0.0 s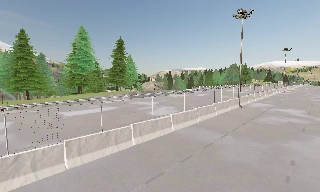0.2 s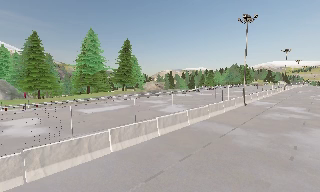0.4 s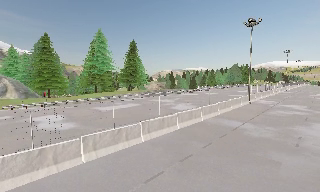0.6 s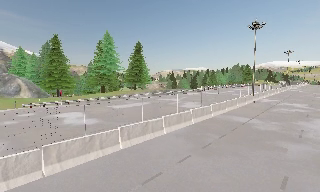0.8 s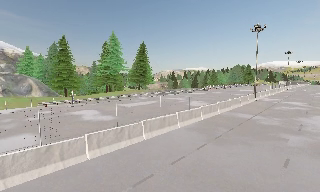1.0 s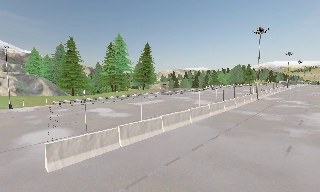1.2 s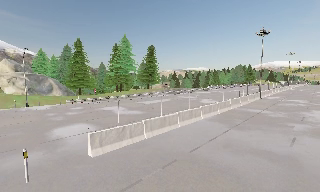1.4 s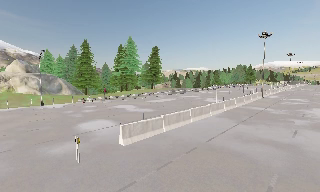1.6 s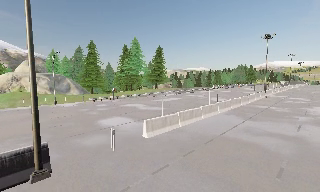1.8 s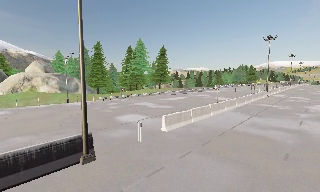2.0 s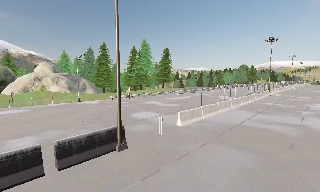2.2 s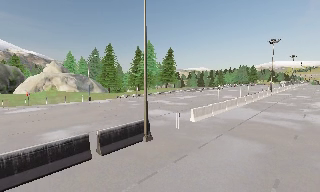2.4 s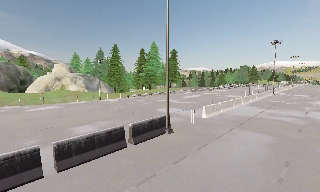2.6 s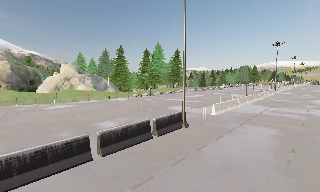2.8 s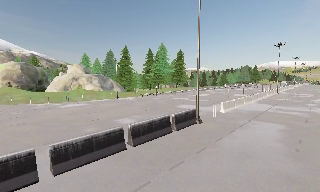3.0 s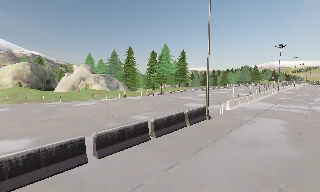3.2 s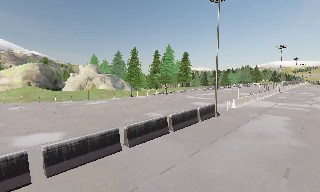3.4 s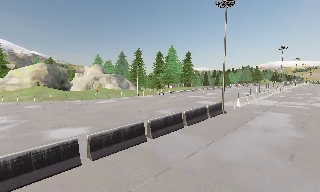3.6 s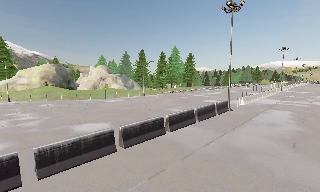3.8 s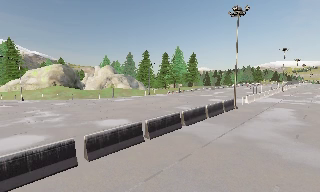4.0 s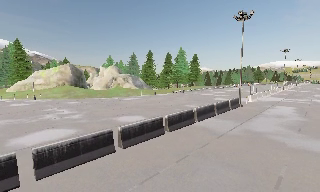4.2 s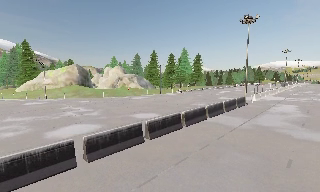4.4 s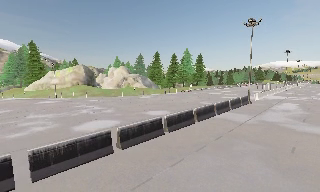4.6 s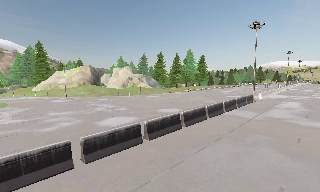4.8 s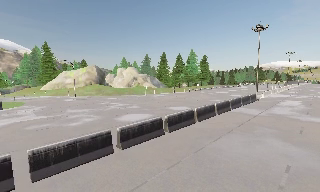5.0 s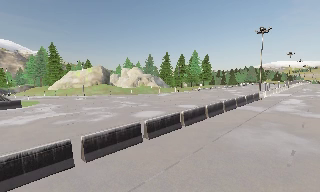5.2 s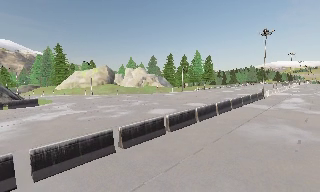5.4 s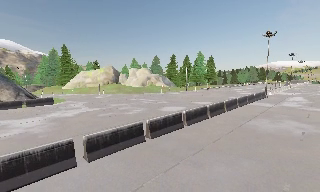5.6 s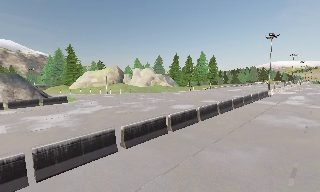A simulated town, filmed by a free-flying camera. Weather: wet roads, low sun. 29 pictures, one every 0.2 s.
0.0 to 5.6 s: The camera travels to its left and backward, about 50 m, so close, fixed things drift to the right.
The film runs backward here.
